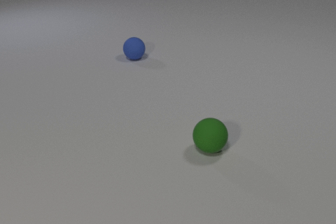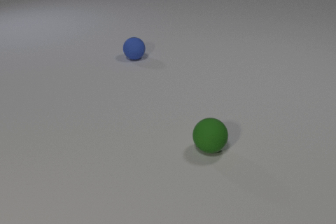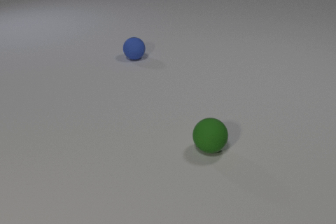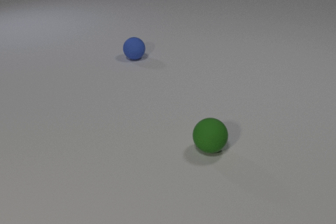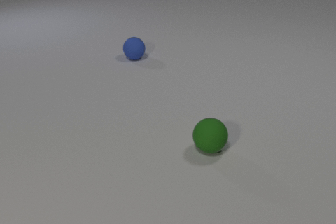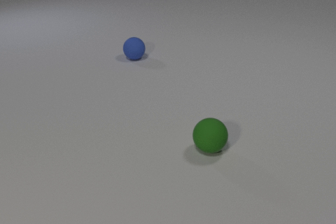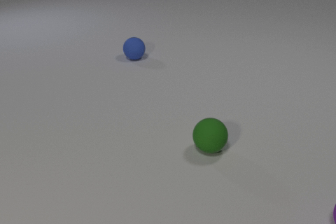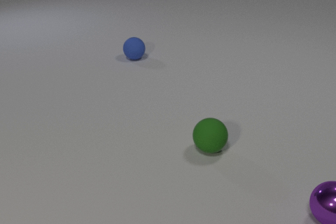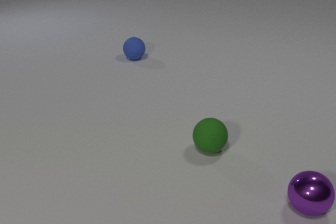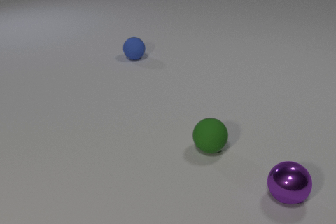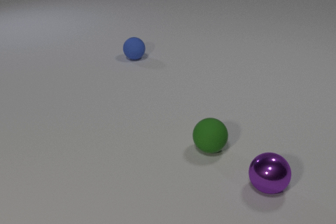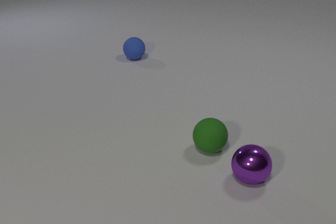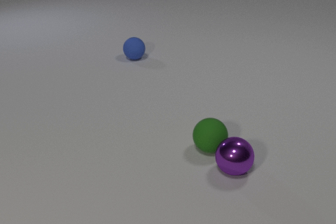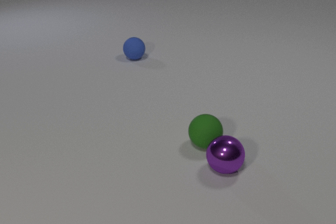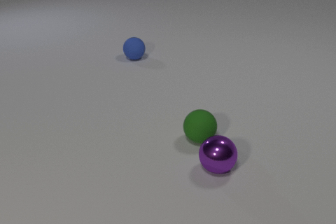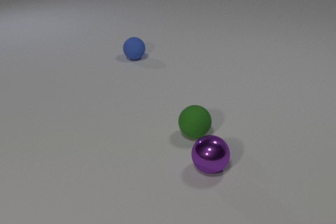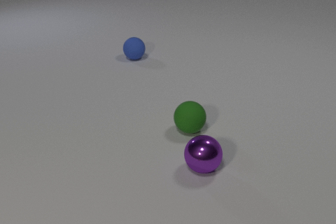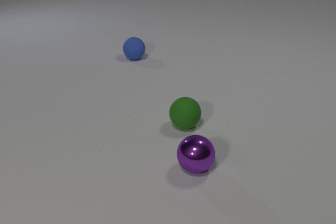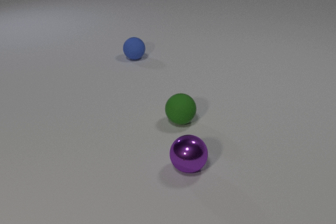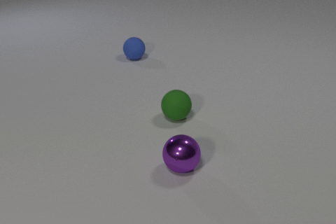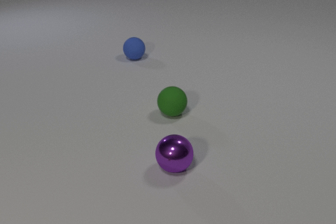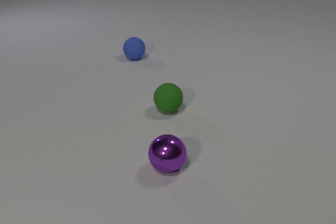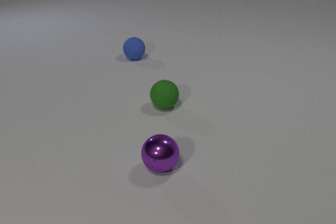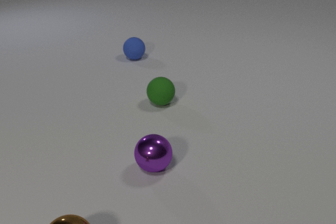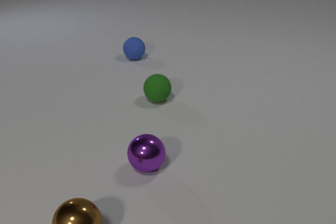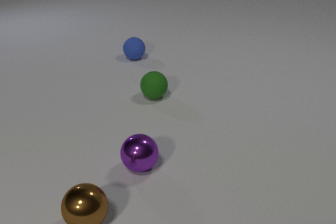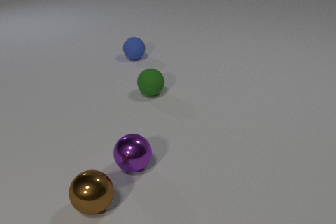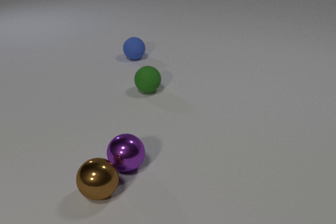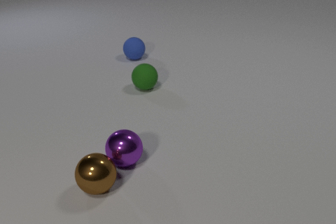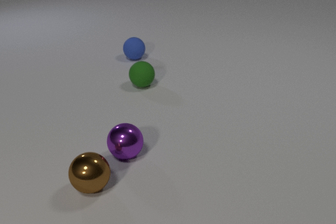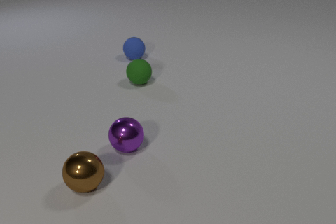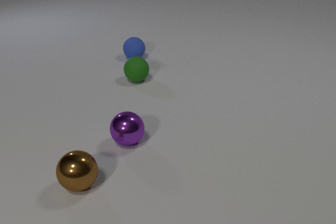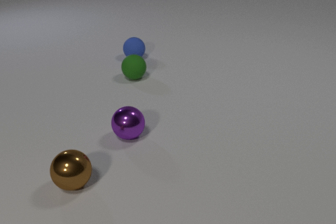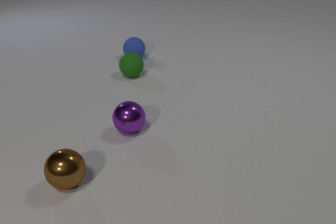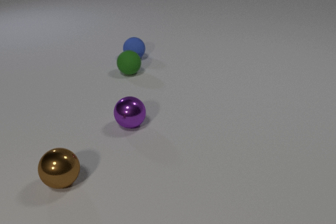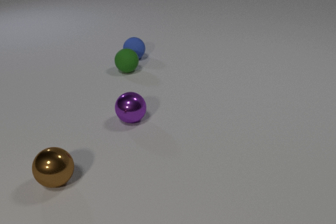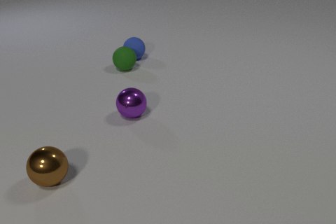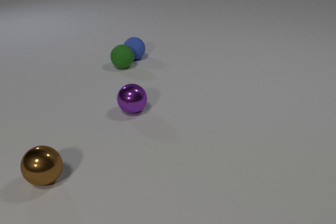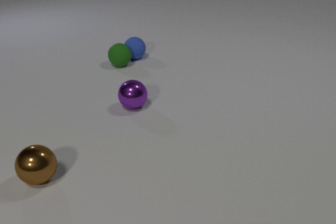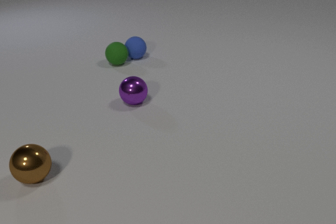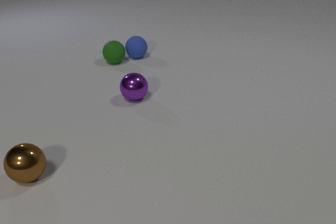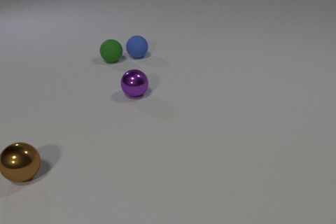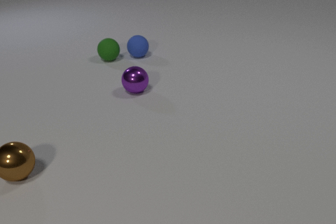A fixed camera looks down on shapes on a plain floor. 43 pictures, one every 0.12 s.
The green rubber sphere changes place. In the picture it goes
away from the camera.
0.00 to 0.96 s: The purple metal sphere comes in at the right edge, rolls to the left.
0.96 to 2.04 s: The purple metal sphere rolls to the left. The green rubber sphere rolls away from the camera and to the left. The purple metal sphere and the green rubber sphere collide.
2.04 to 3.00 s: The purple metal sphere rolls to the left. The green rubber sphere rolls away from the camera and to the left. The brown metal sphere comes in at the bottom edge, rolls away from the camera and to the right.
3.00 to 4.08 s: The purple metal sphere rolls away from the camera. The green rubber sphere rolls away from the camera and to the left. The brown metal sphere rolls away from the camera. The purple metal sphere and the brown metal sphere collide.
4.08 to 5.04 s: The purple metal sphere rolls away from the camera. The green rubber sphere rolls away from the camera and to the left. The brown metal sphere rolls to the left and away from the camera. The blue rubber sphere rolls away from the camera. The green rubber sphere and the blue rubber sphere collide.
What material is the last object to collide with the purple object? metal.
What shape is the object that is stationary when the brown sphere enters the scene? sphere.
What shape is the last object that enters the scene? sphere.
